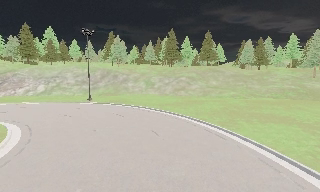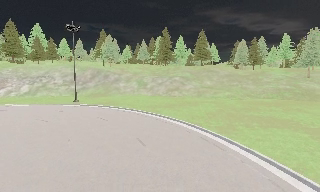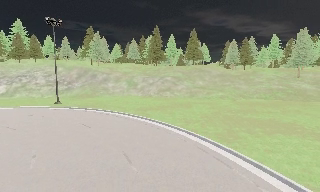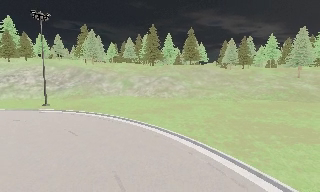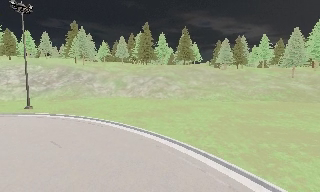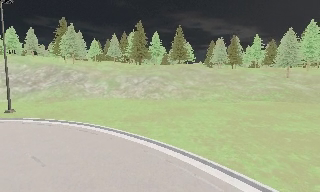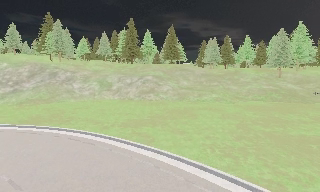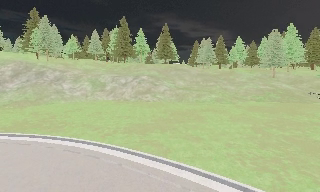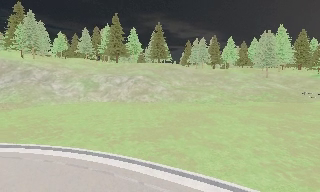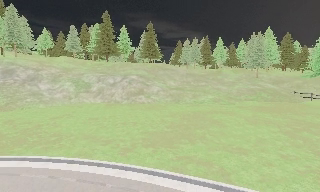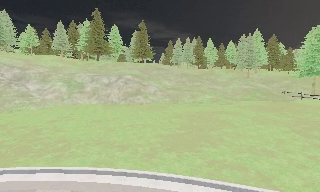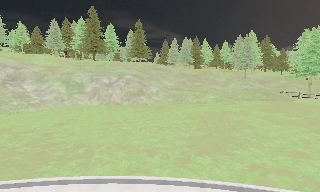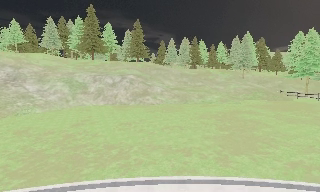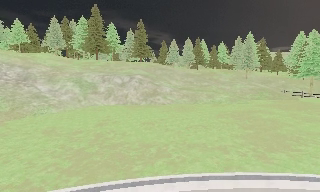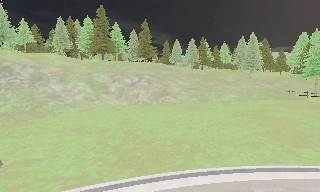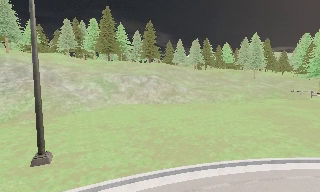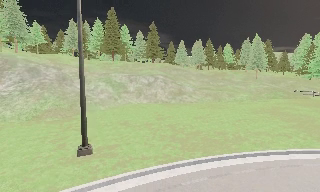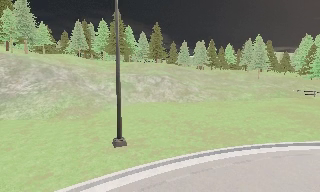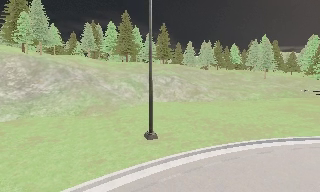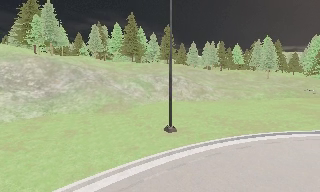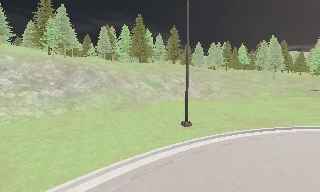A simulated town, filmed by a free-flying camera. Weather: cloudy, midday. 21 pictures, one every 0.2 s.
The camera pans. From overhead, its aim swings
clockwise.
0.0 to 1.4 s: The camera pans to its right, which is clockwise from overhead, by about 20 degrees. It travels forward, about 11 m, so what stands in front looms larger.
1.4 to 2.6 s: The camera pans to its right, which is clockwise from overhead, by about 20 degrees. It travels to its left, about 10 m, so close, fixed things drift to the right.
2.6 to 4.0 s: The camera travels to its left and backward, about 11 m, so close, fixed things drift to the right.
The film runs forward here.
